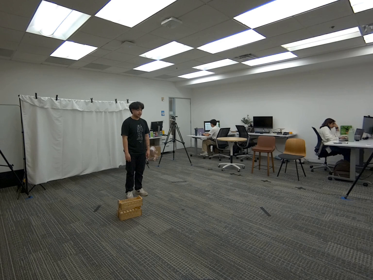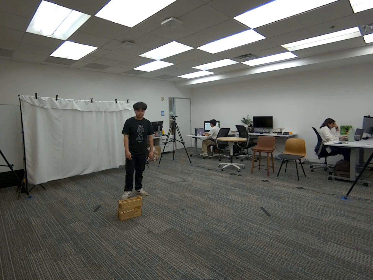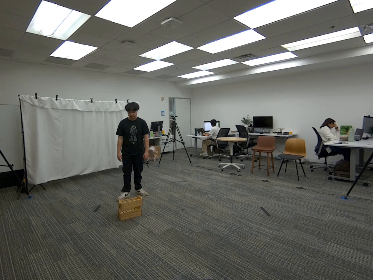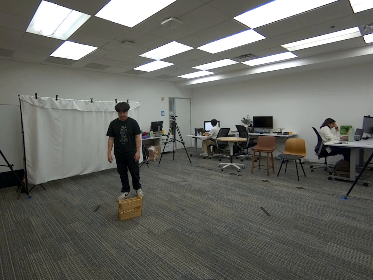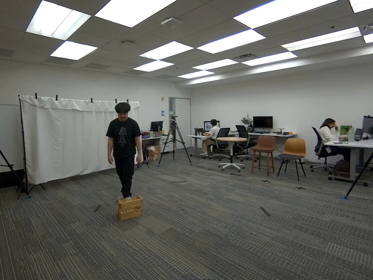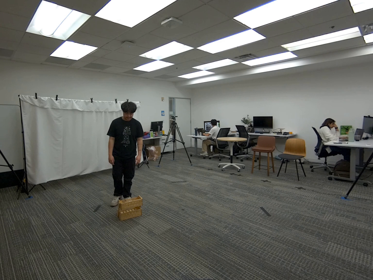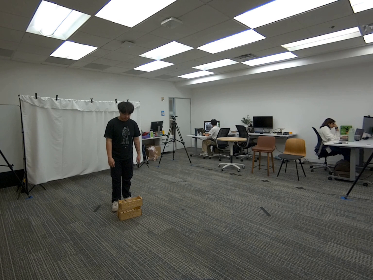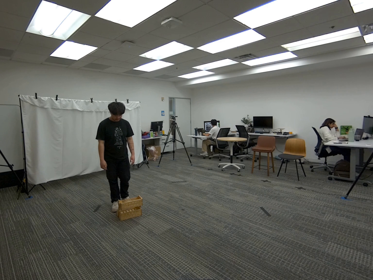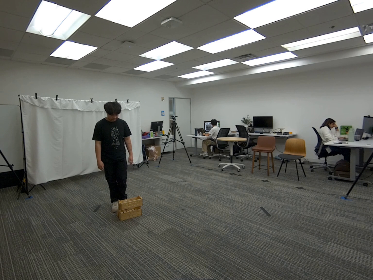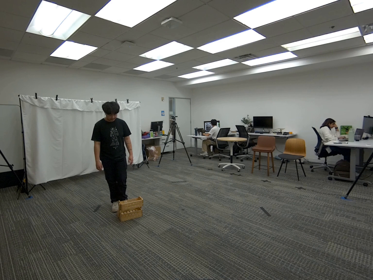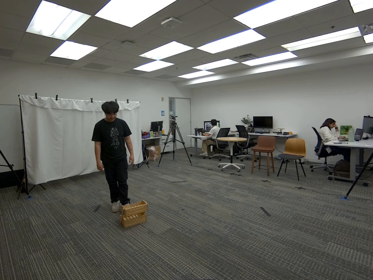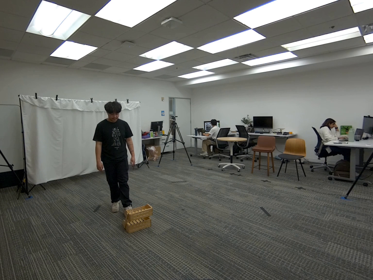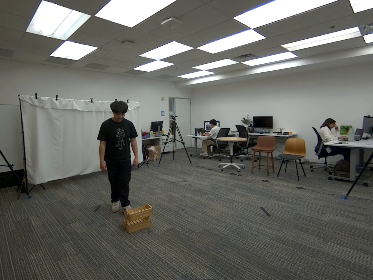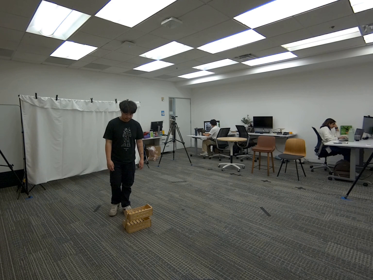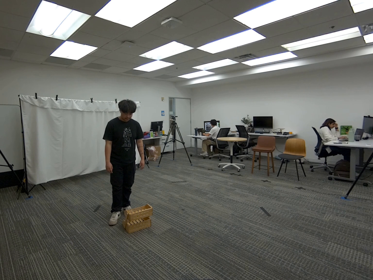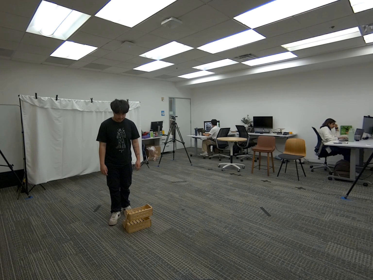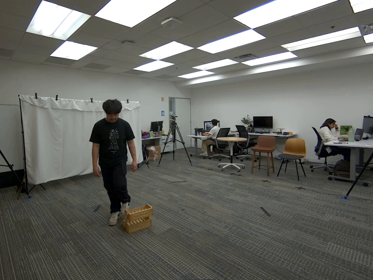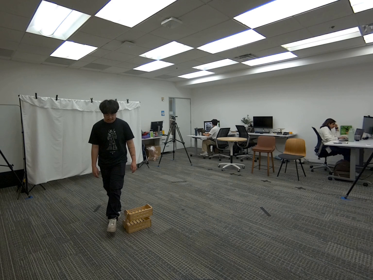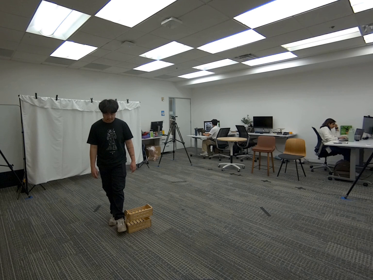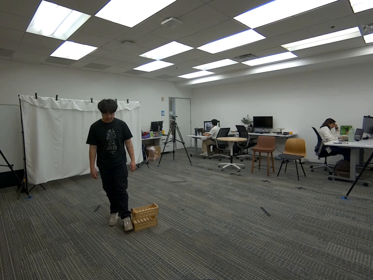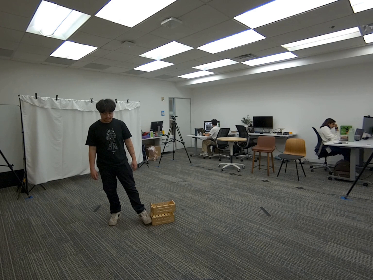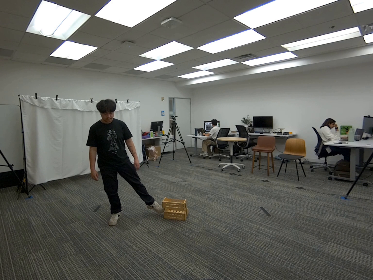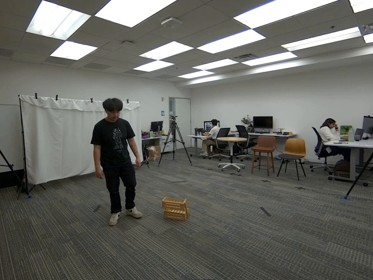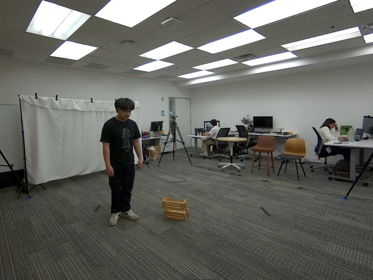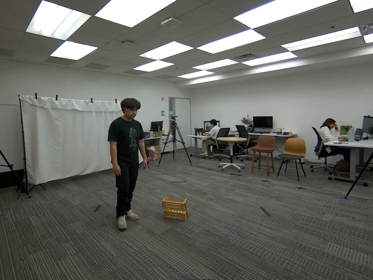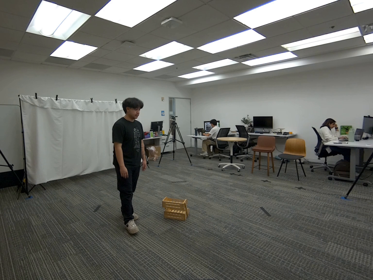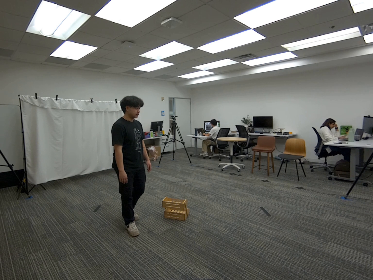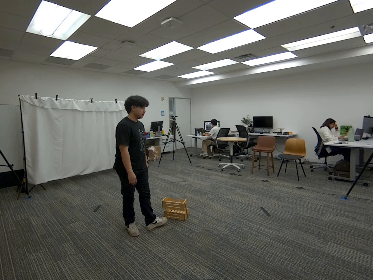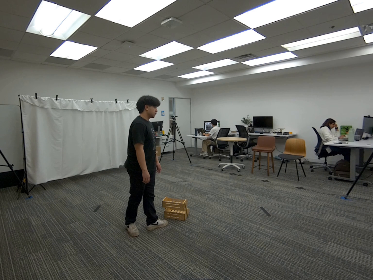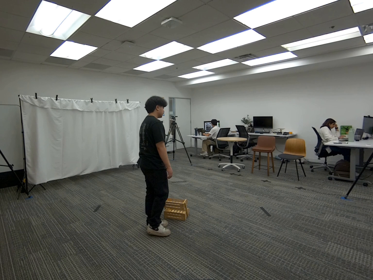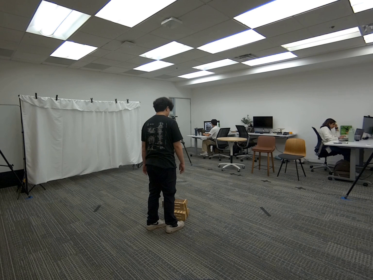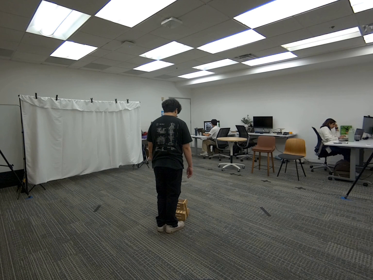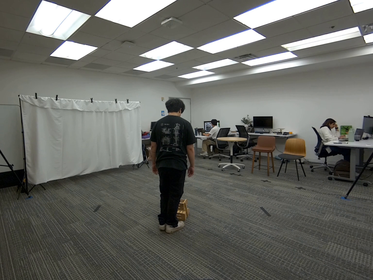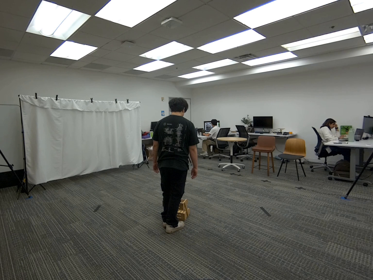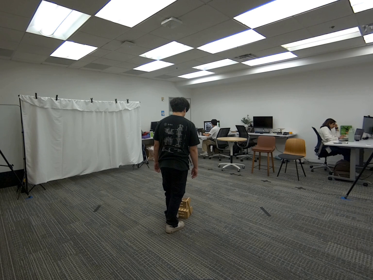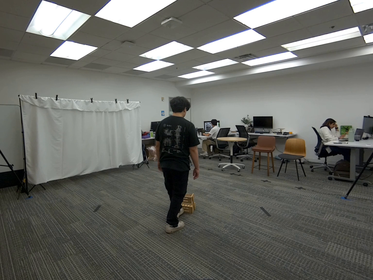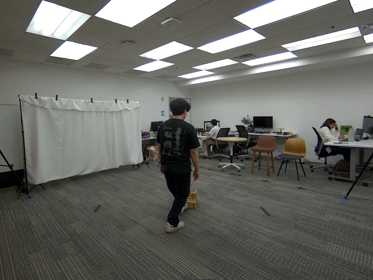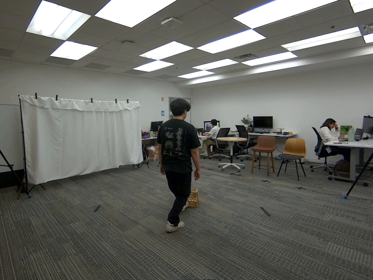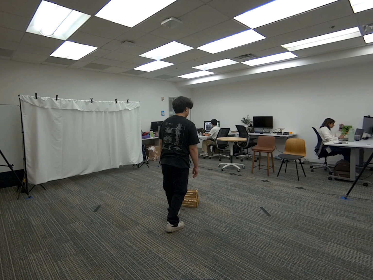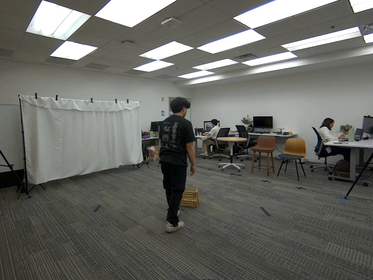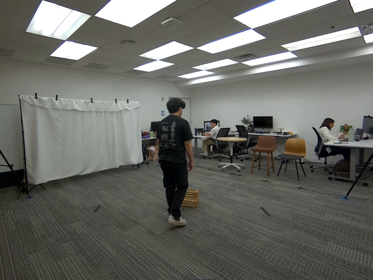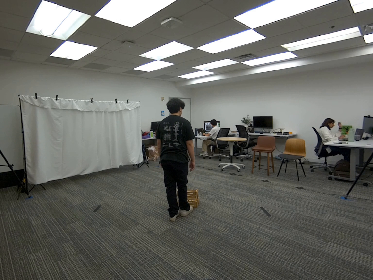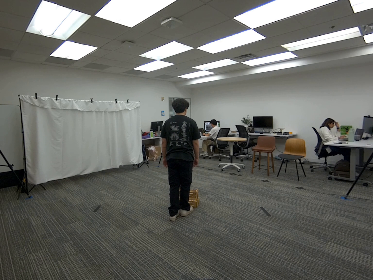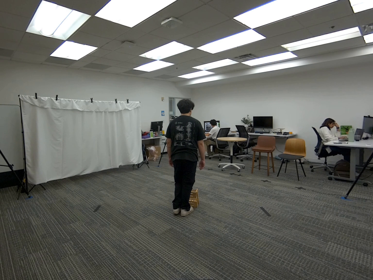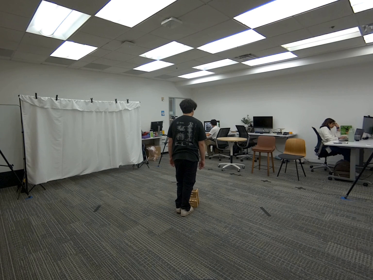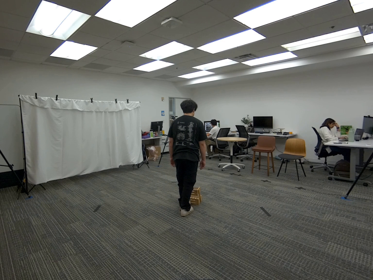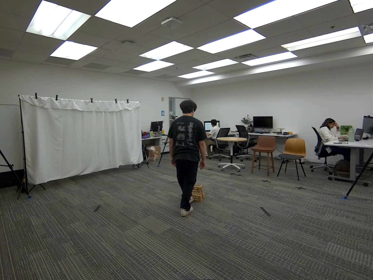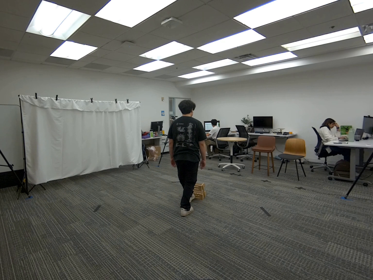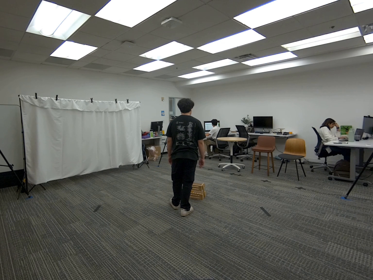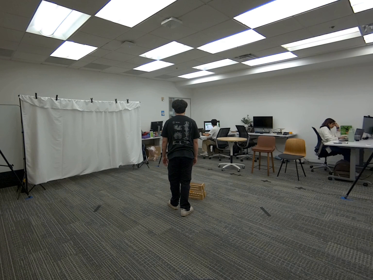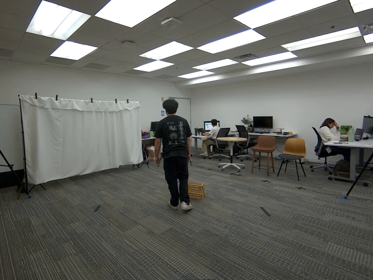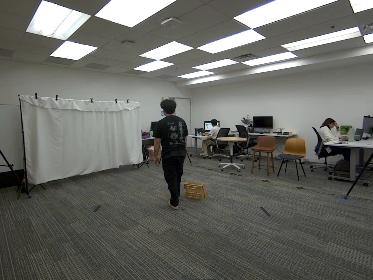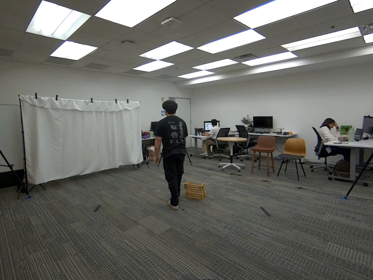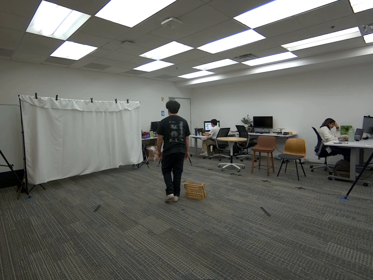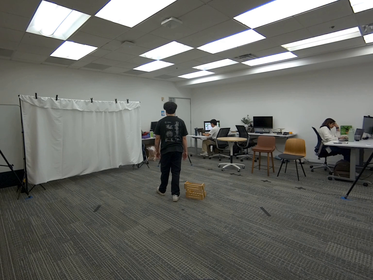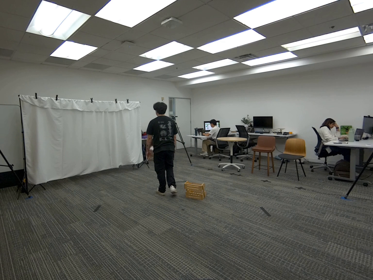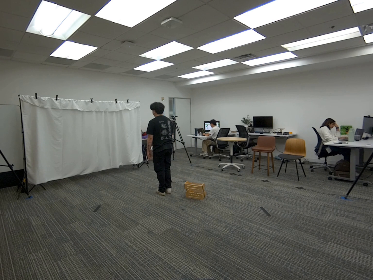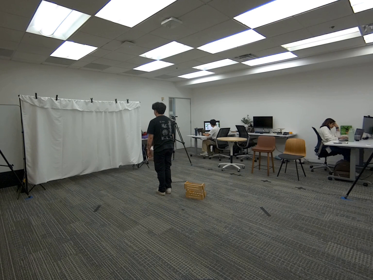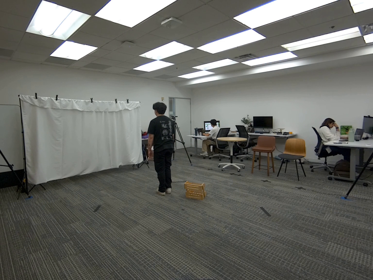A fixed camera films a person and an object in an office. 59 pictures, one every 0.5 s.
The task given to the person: Walk over to the wooden crate. Use your left foot to push the wooden crate around the bounding area until end of sequence.
